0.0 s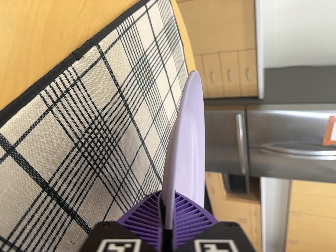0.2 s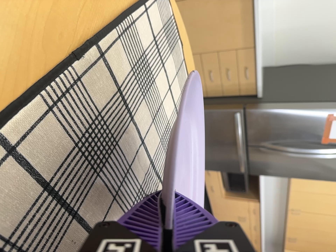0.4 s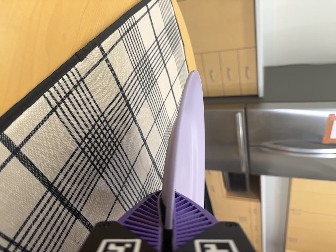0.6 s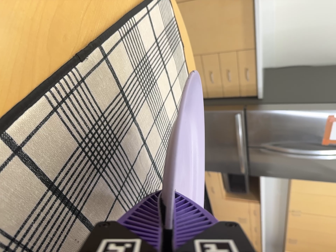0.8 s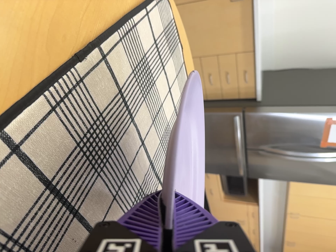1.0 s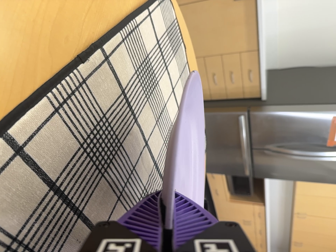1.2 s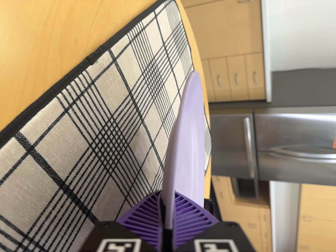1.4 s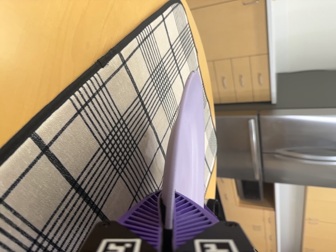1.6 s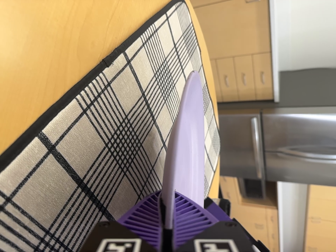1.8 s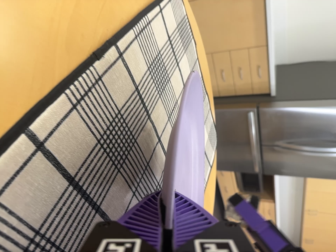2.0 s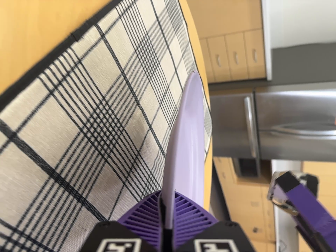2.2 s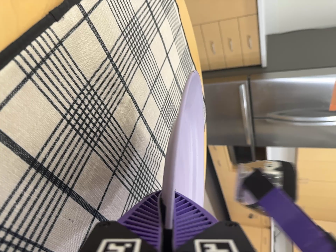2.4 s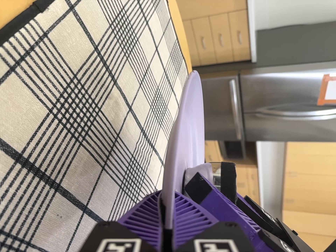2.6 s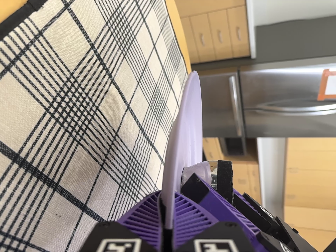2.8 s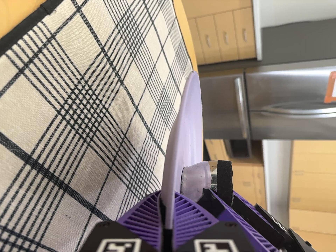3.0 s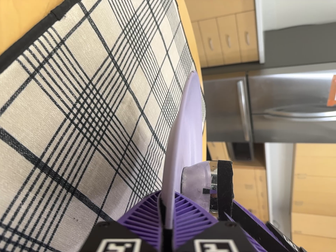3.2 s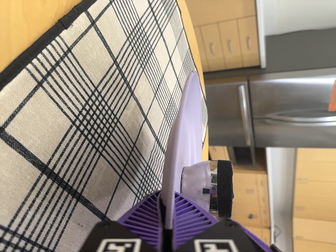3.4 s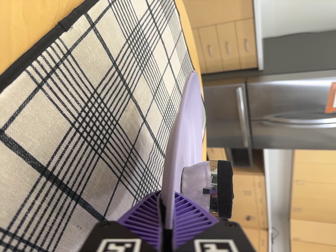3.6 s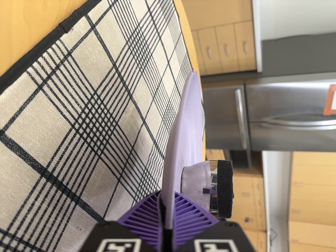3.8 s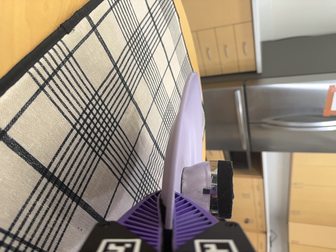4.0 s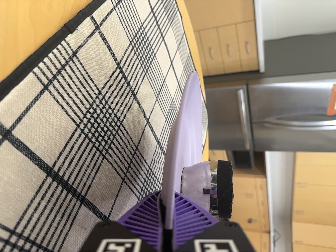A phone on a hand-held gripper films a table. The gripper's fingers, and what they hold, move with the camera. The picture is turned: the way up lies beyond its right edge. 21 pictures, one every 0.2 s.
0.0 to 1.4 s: The camera shifts only a little, or ends up much as it began.
1.4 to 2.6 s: The camera travels forward, about 5 cm, so what stands in front looms larger. Its aim tips toward the bottom of its view by about 10 degrees, and the scene shifts upward.
2.6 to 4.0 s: The camera shifts only a little, or ends up much as it began.
The film runs backward here.
